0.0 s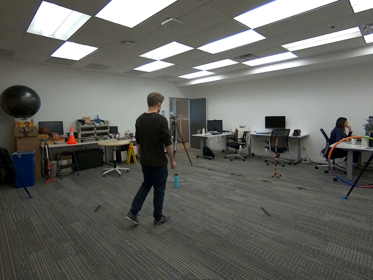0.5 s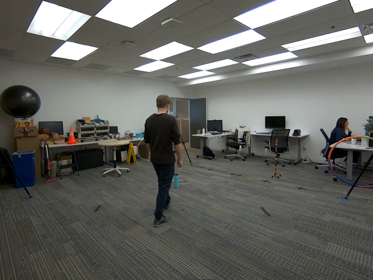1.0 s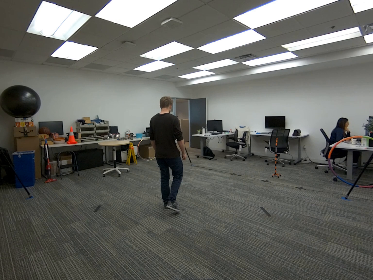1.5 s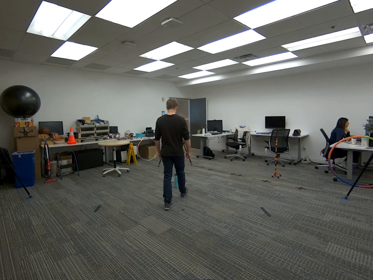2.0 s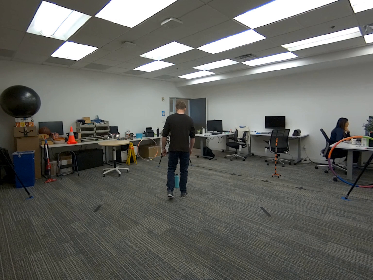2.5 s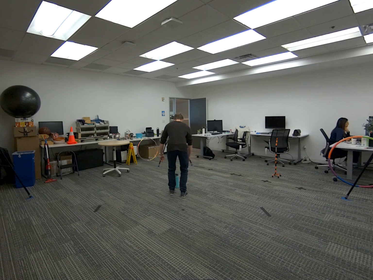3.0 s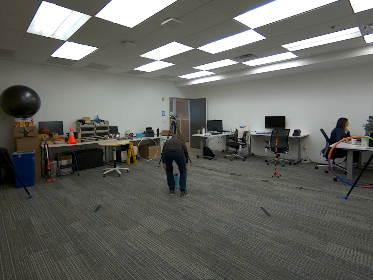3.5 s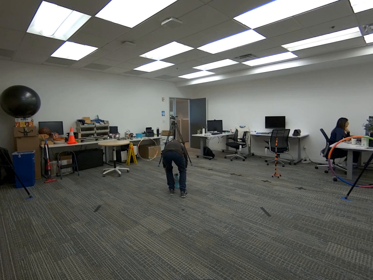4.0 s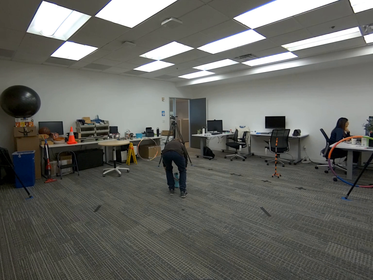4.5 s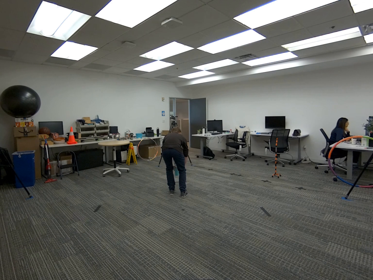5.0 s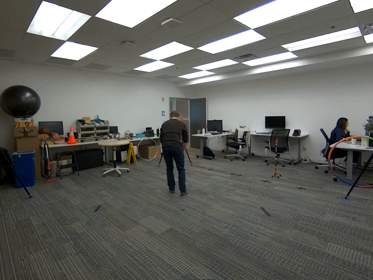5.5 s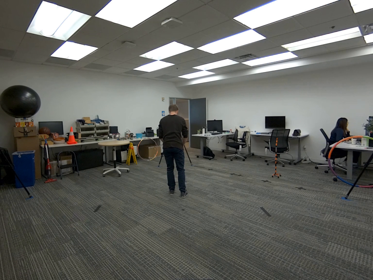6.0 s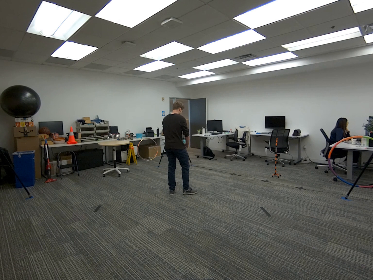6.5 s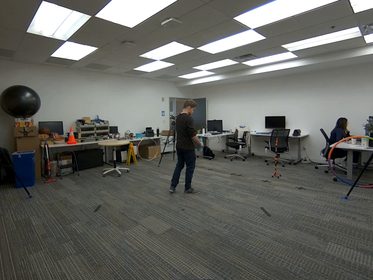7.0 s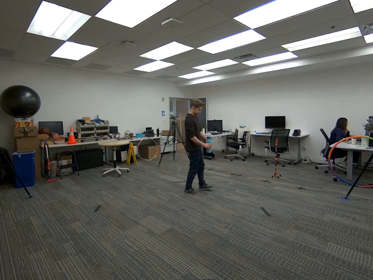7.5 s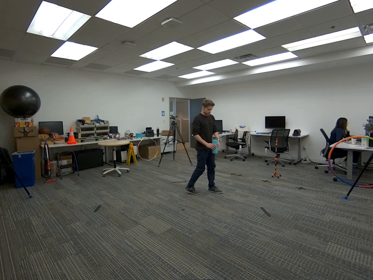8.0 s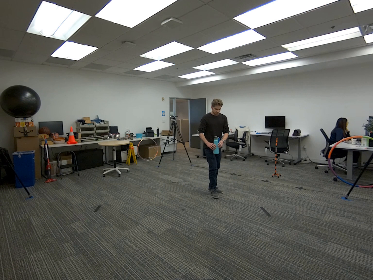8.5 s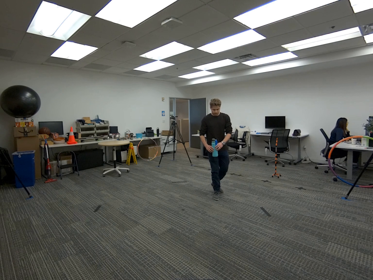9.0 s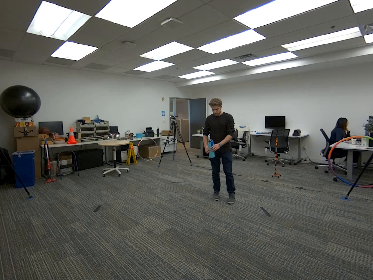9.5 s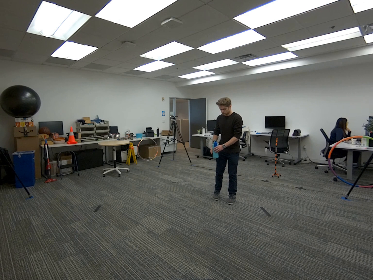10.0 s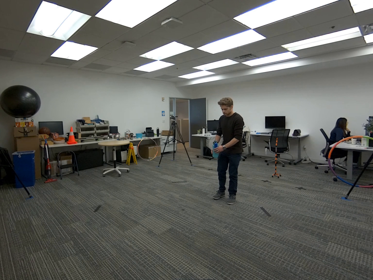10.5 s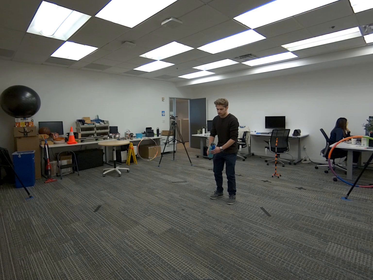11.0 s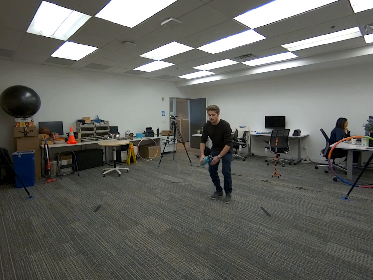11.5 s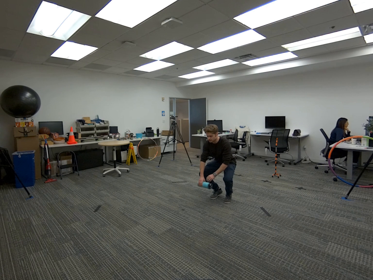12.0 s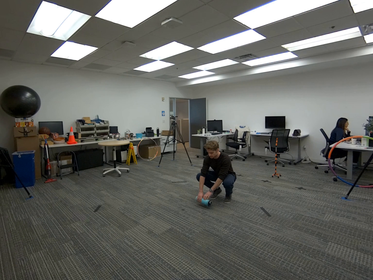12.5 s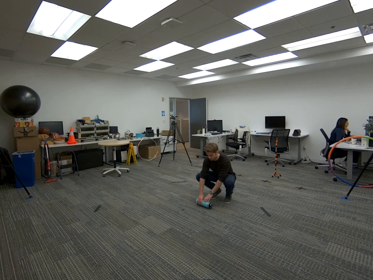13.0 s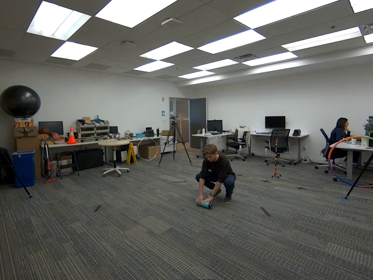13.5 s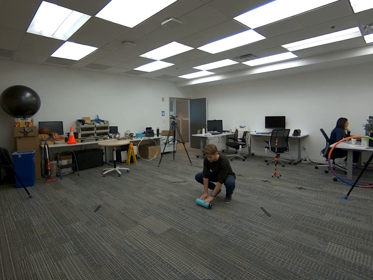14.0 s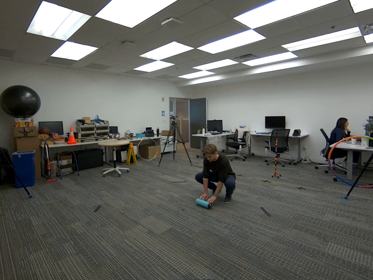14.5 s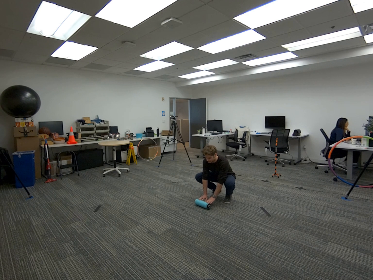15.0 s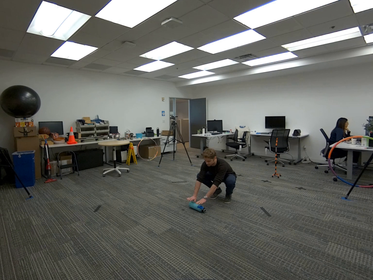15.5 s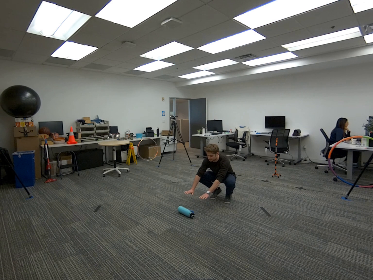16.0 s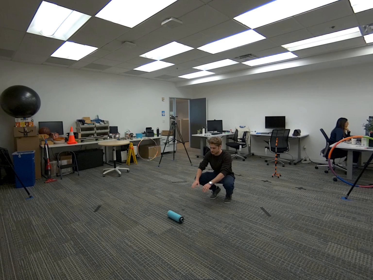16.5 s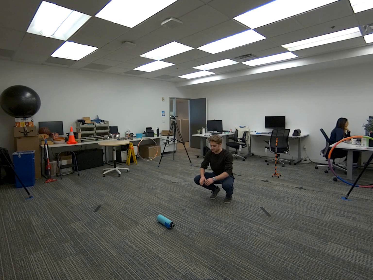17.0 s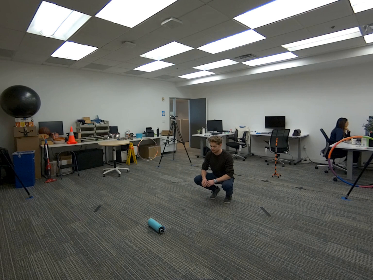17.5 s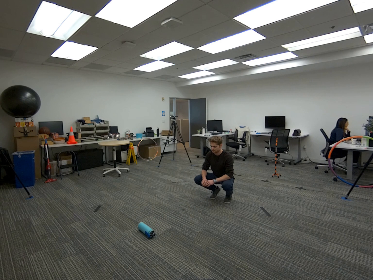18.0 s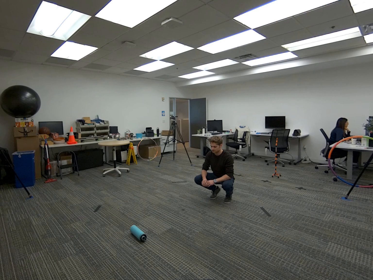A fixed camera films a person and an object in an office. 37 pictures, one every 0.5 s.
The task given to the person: Walk to the cyan water bottle on the ground, use both of your hands to place the bottle sideways and gently push the bottle to roll it across the ground.
